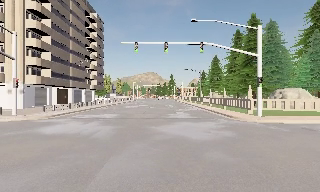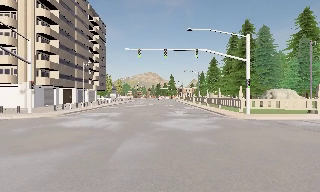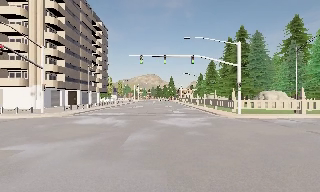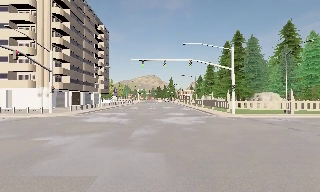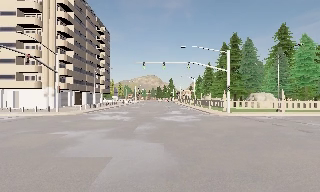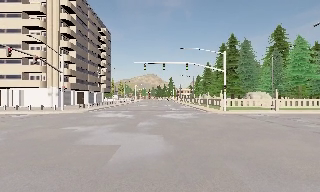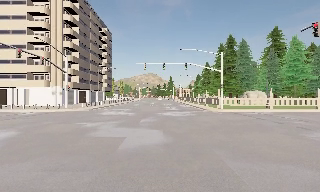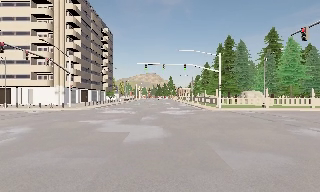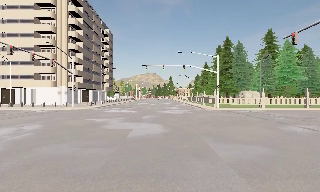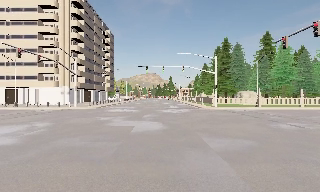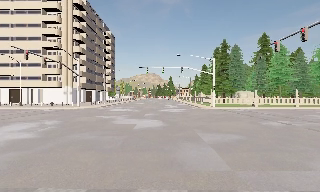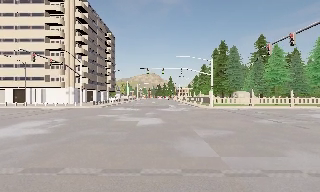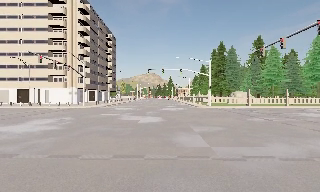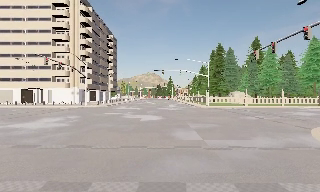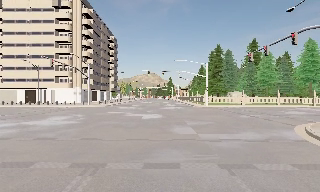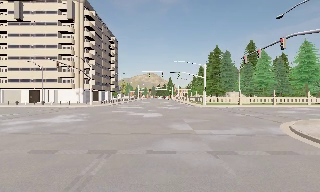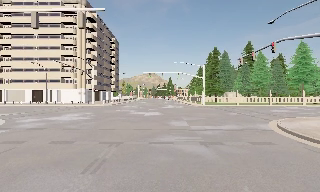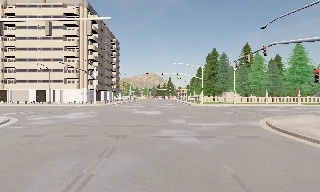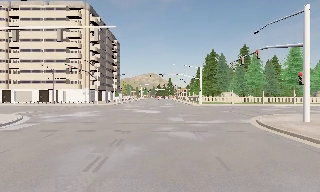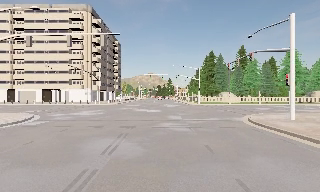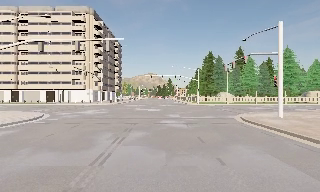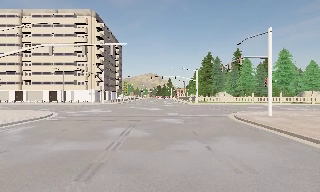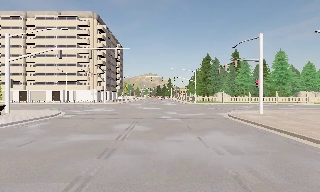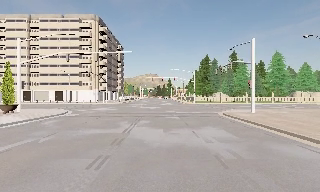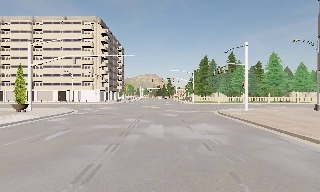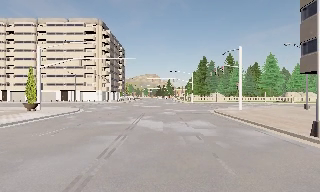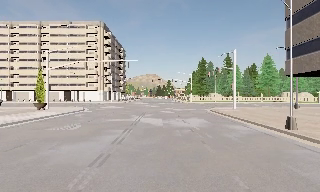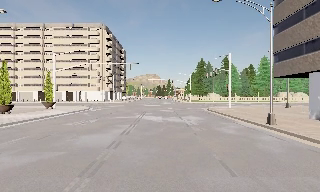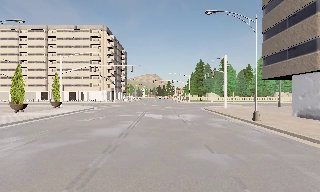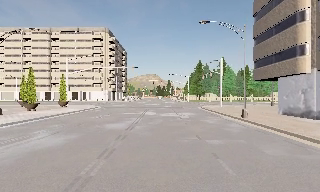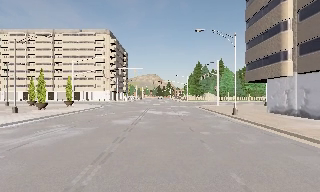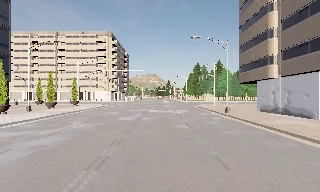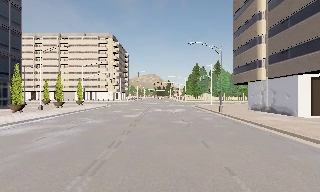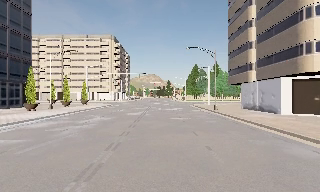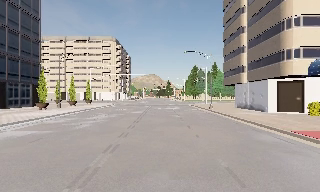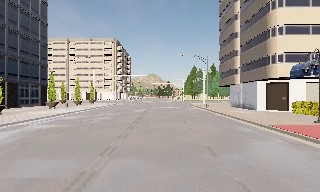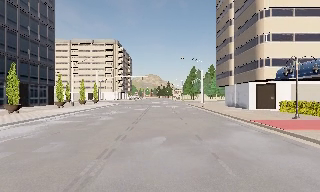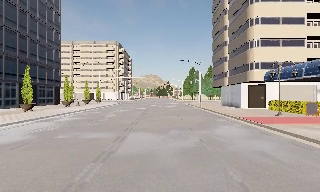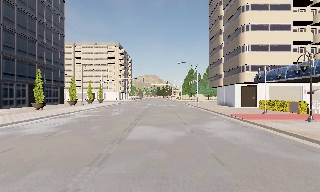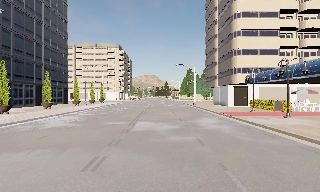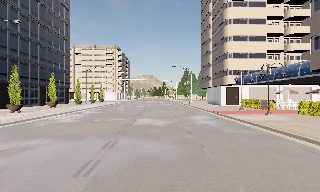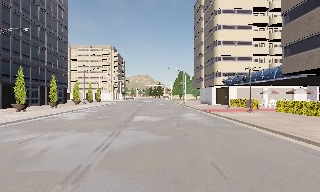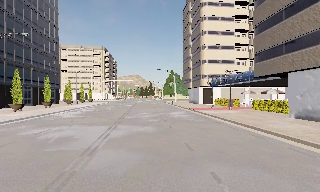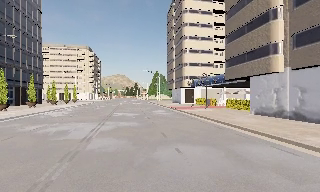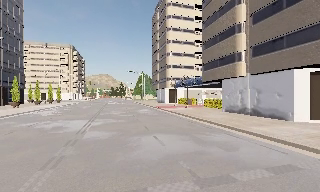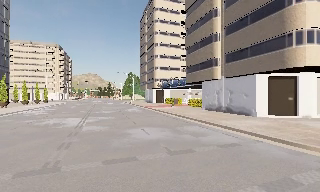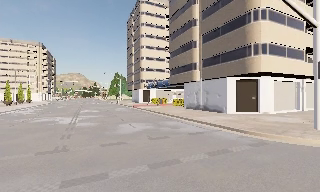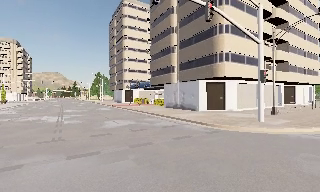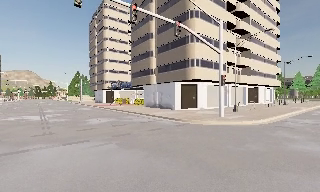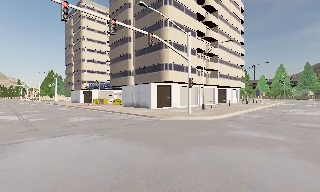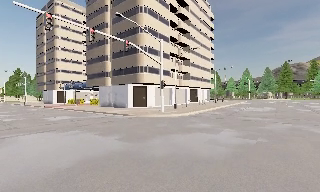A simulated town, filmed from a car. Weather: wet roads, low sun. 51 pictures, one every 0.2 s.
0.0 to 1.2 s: The camera travels backward, about 8 m, so what stands in front gets smaller. It loses speed.
1.2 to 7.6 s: The camera travels backward, about 40 m, so what stands in front gets smaller. It gains speed.
7.6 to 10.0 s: The camera swings to its right by about 55 degrees, and the scene slides to the left. It travels backward, about 20 m.
The film runs backward here.
